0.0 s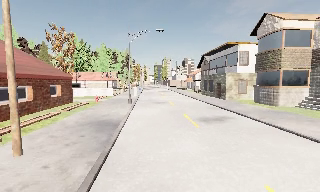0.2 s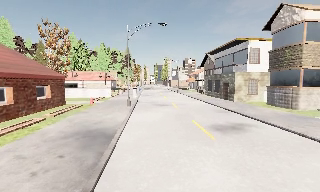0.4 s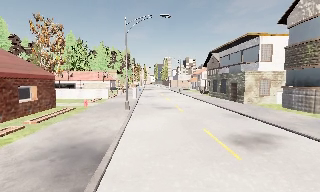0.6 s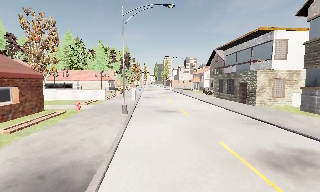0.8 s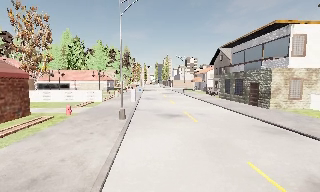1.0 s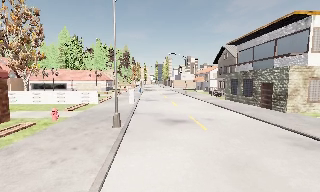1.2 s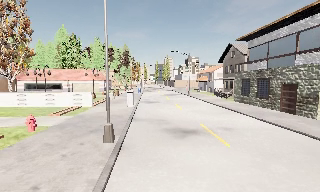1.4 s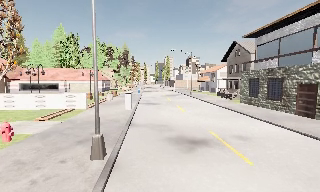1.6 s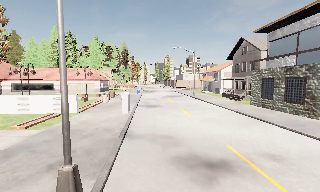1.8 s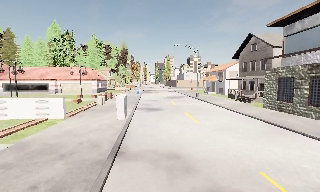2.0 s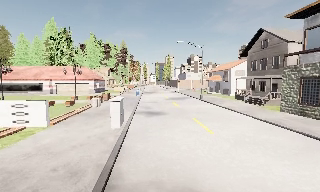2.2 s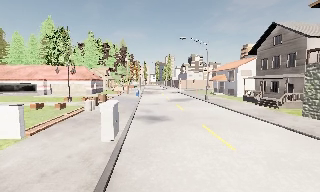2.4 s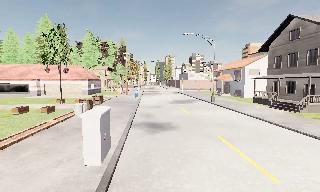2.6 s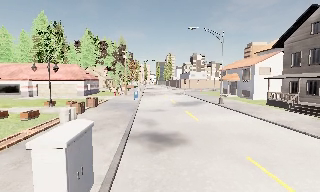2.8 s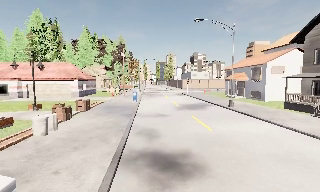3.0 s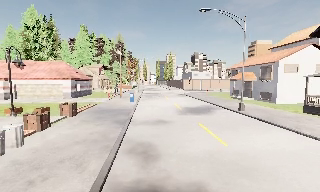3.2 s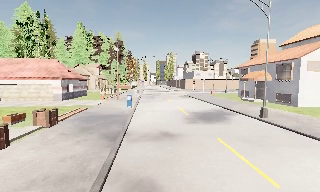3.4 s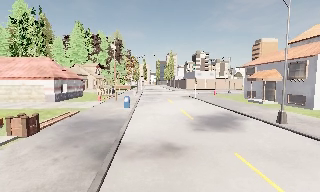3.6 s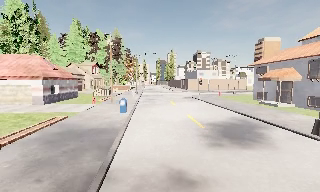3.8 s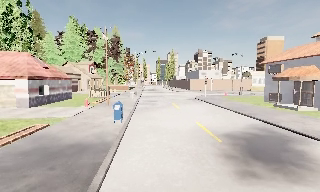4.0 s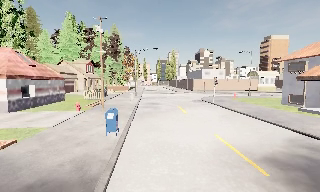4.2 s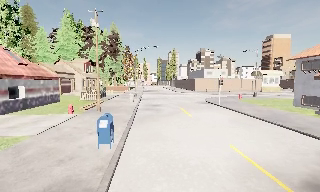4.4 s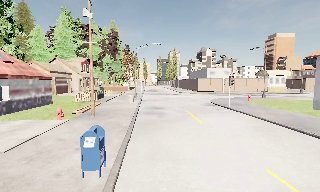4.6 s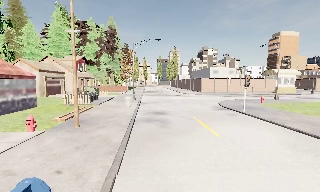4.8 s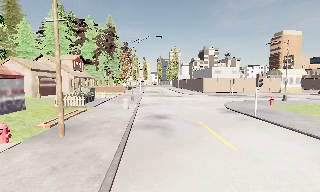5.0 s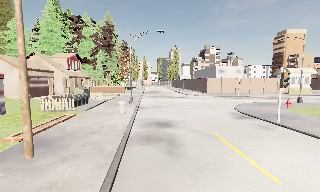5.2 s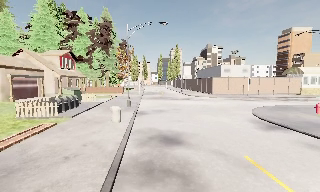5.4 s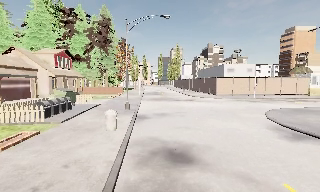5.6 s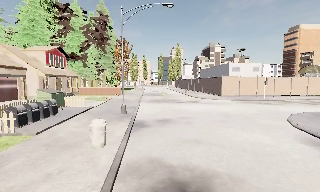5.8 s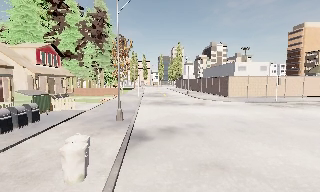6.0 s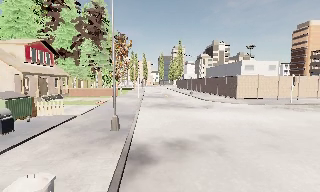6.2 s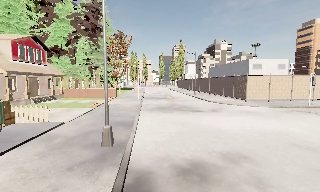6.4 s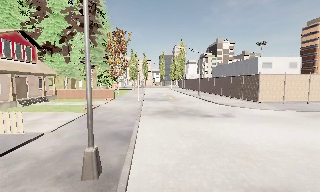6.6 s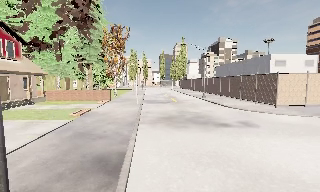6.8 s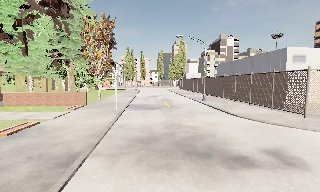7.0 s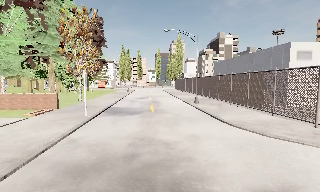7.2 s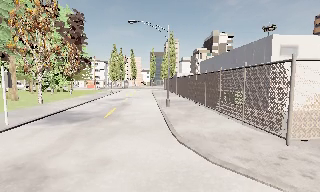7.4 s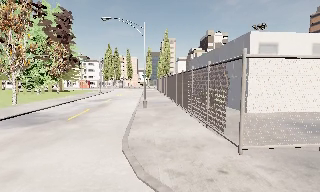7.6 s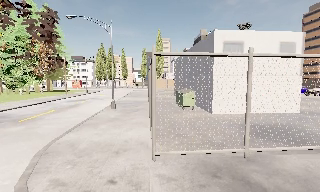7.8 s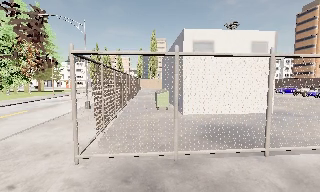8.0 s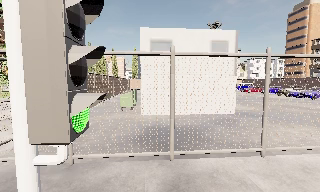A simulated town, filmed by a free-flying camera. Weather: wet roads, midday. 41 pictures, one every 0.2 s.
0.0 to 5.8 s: The camera travels forward, about 55 m, so what stands in front looms larger.
5.8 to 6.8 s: The camera travels forward, about 11 m, so what stands in front looms larger. It gains speed.
6.8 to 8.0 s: The camera travels to its right and forward, about 16 m, so close, fixed things drift to the left.
The film runs backward here.
